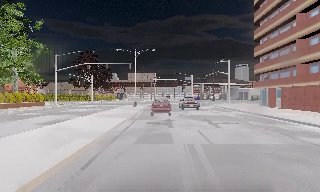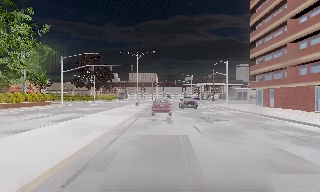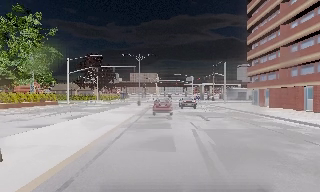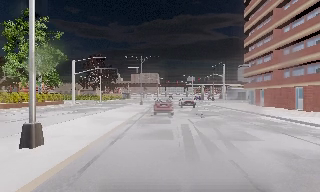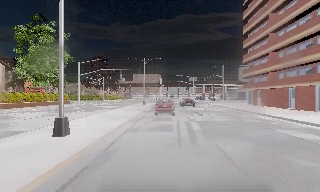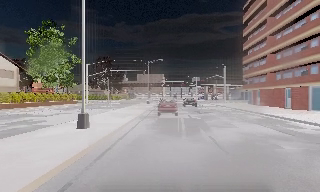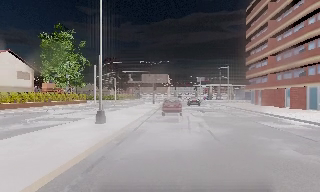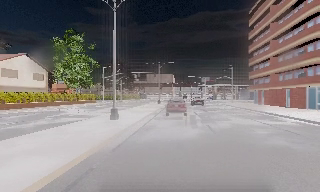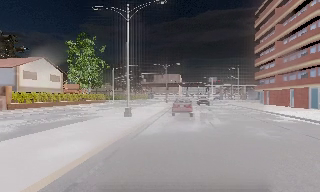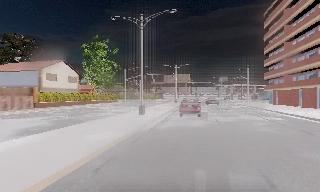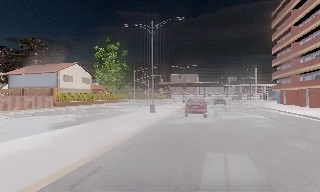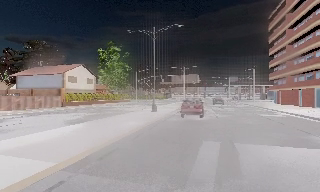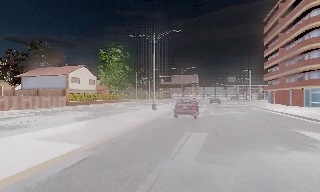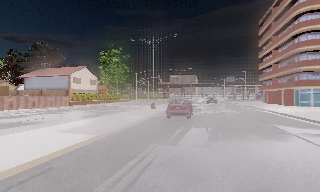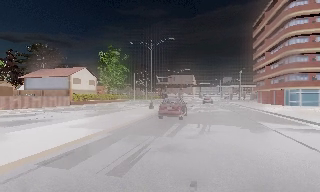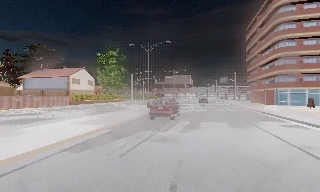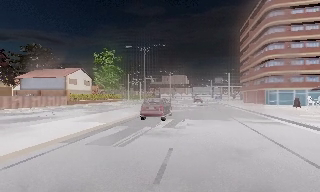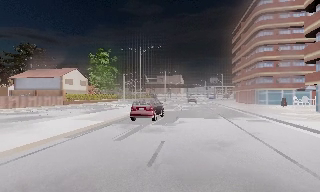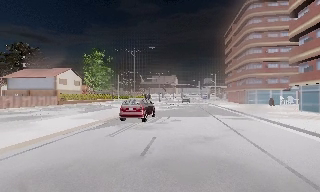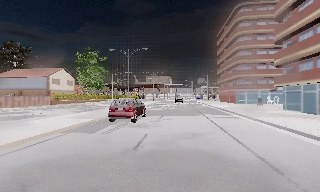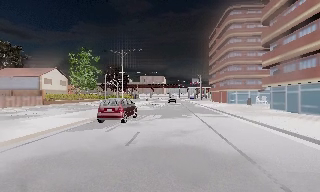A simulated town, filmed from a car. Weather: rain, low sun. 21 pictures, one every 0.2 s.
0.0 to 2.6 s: The camera swings to its left by about 15 degrees, and the scene slides to the right. It travels backward, about 17 m, so what stands in front gets smaller.
2.6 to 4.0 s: The camera pans to its right, which is clockwise from overhead, by about 10 degrees. It travels backward, about 5 m, so what stands in front gets smaller. It loses speed.
The film runs backward here.
